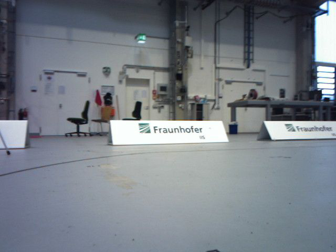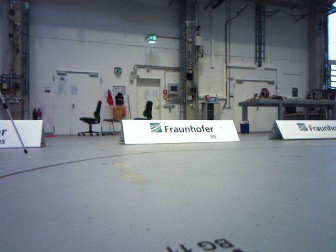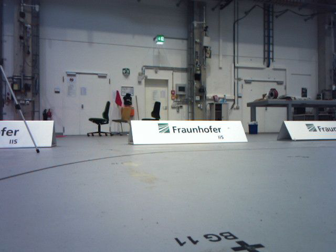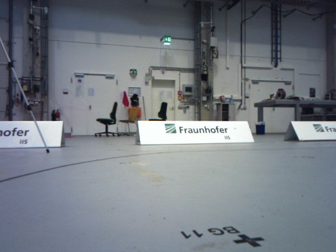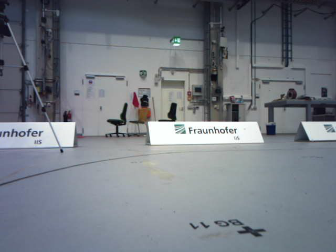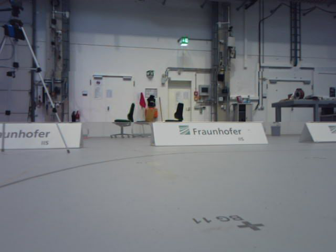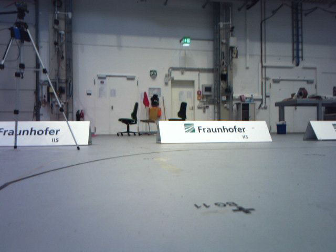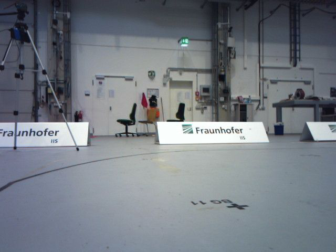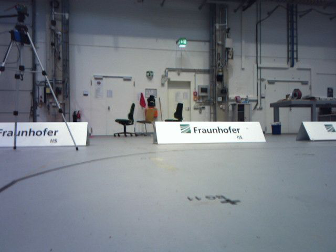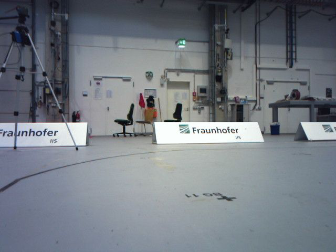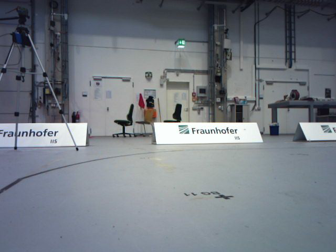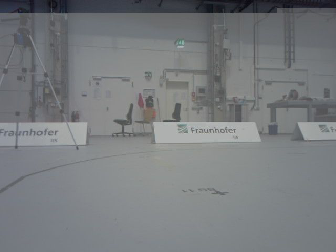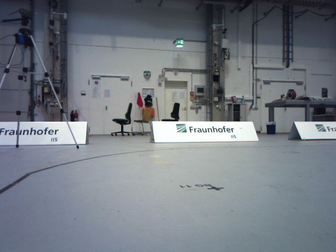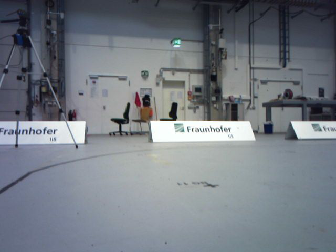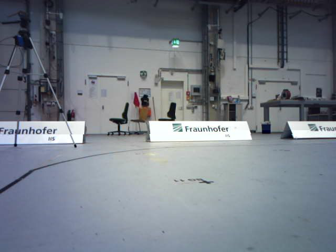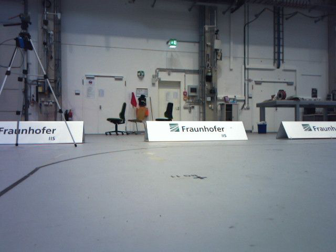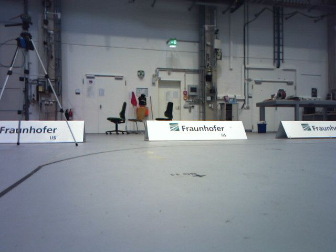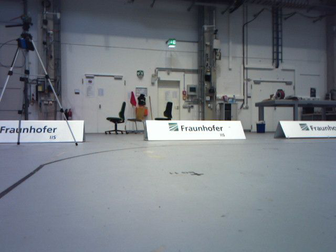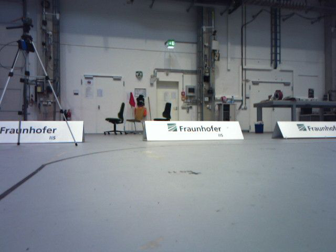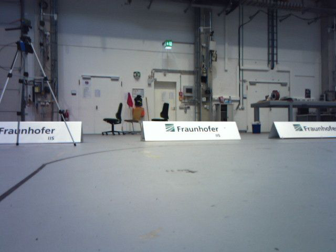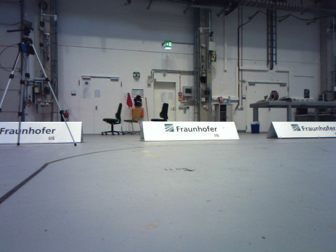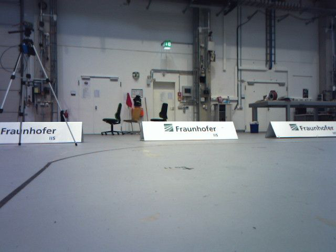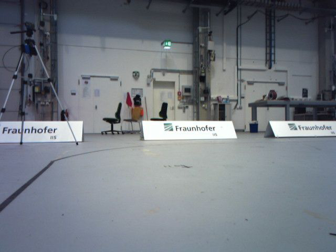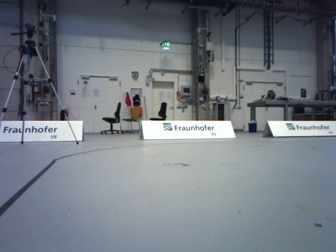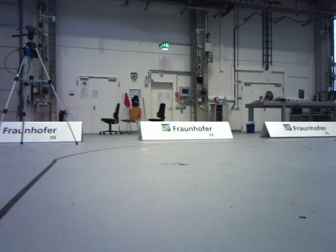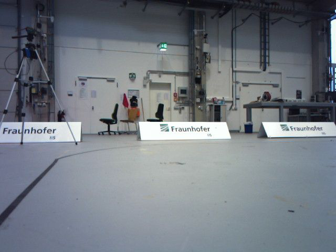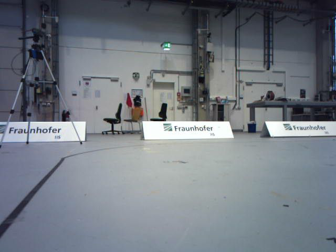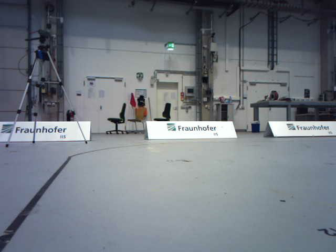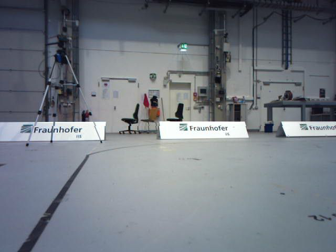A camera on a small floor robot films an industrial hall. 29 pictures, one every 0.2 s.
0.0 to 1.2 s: The scene slides to the right, as the camera pans about 10 degrees to its left. It travels backward, about 0.2 m, so what stands in front gets smaller.
1.2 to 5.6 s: The camera travels backward, about 0.9 m, so what stands in front gets smaller.
The film runs backward here.
